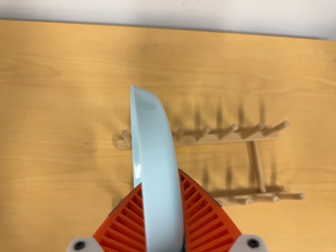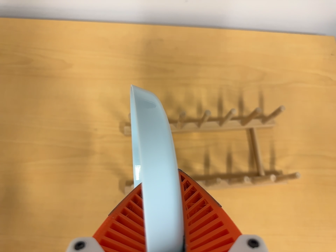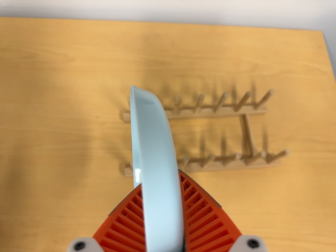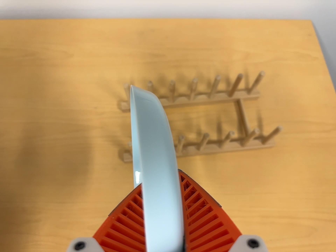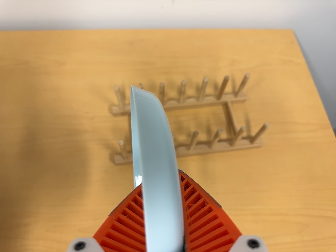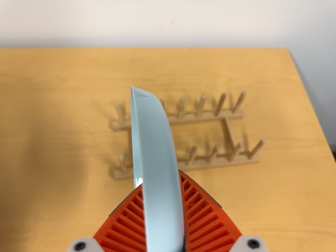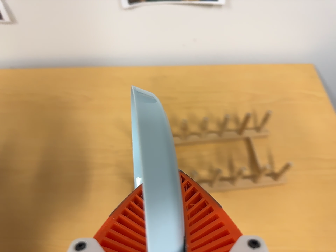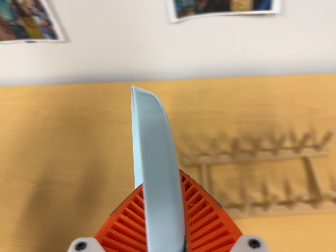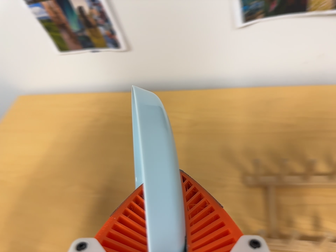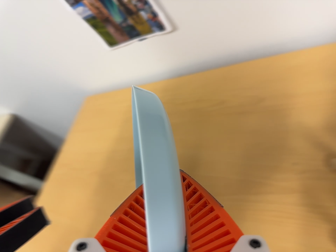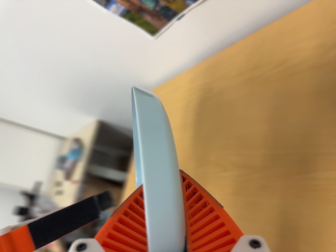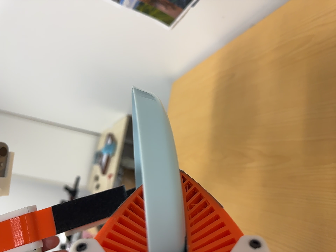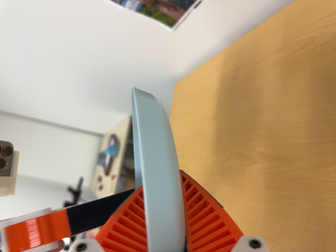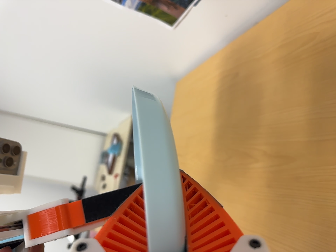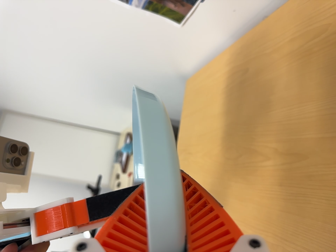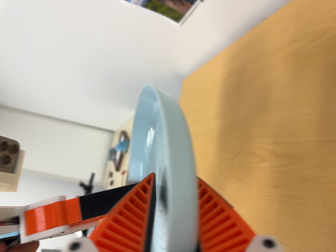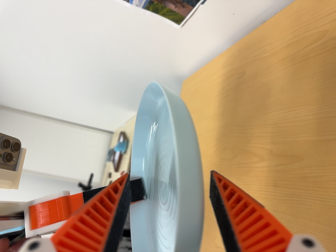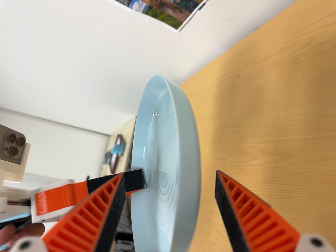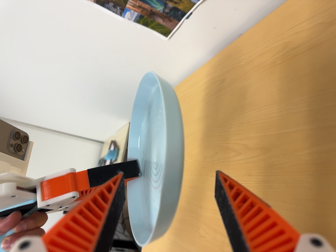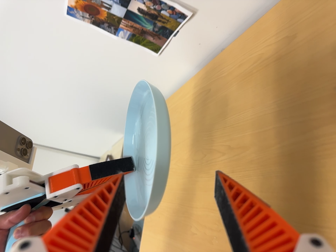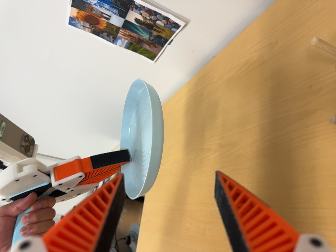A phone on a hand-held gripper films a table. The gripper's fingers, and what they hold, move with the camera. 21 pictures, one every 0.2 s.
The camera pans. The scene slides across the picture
to the right.
0.0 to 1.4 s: The camera swings to its left by about 10 degrees, and the scene slides to the right. It travels toward the bottom of its view and backward, about 14 cm. Its aim tips toward the top of its view by about 20 degrees.
1.4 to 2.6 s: The scene slides to the right, as the camera pans about 60 degrees to its left. It travels forward and to its right, about 18 cm. Its aim tips toward the bottom of its view by about 10 degrees. It rolls about its line of sight by about 20 degrees, and the scene rotates counterclockwise.
2.6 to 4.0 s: The camera travels backward and toward the bottom of its view, about 16 cm, so what stands in front gets smaller. Its aim tips toward the top of its view by about 10 degrees.
The film runs backward here.
